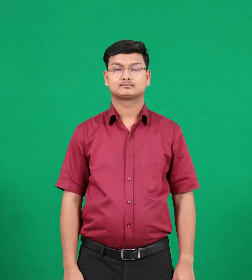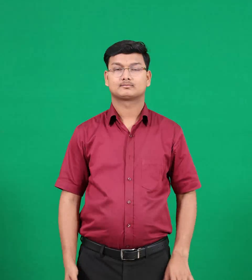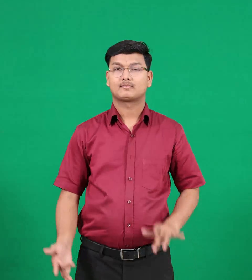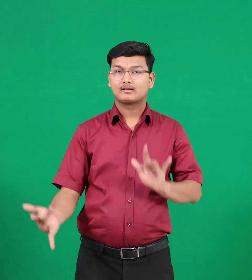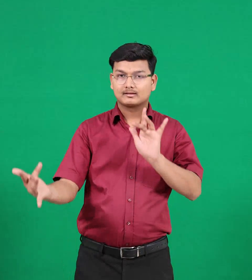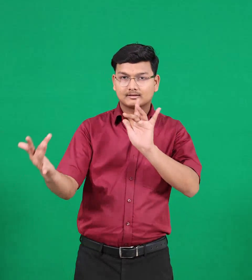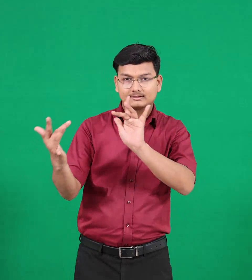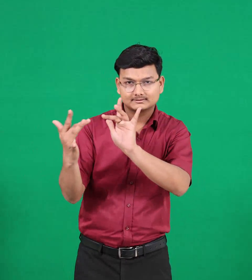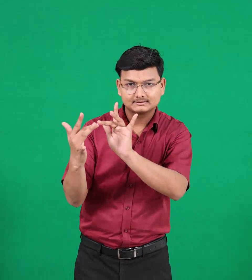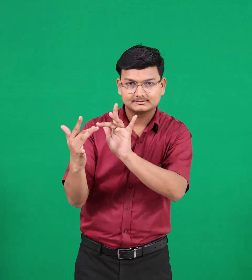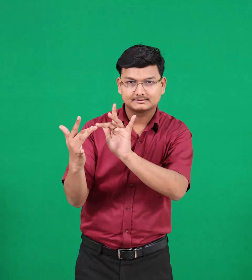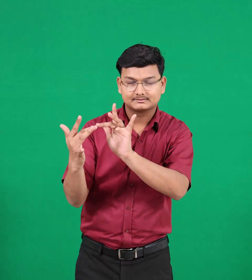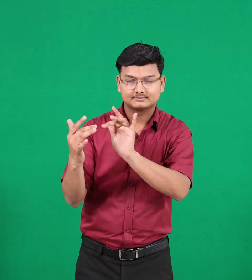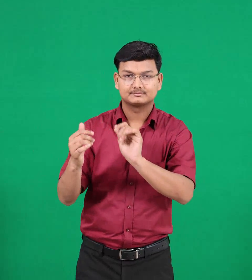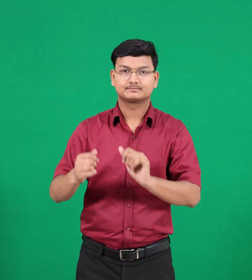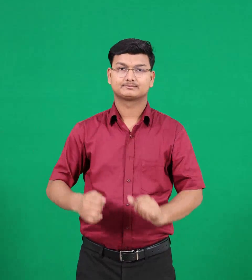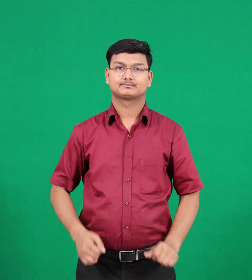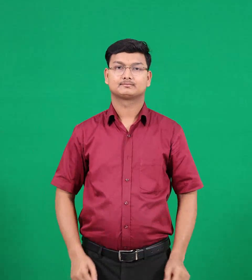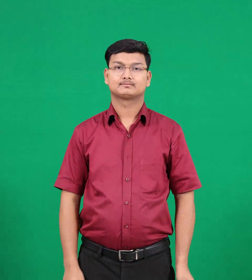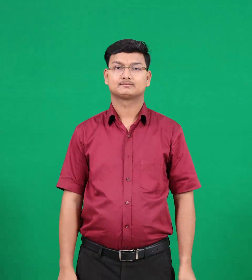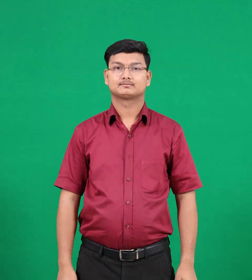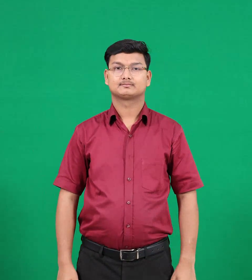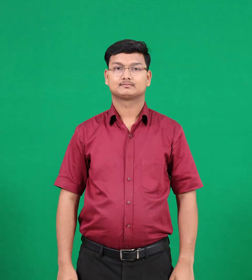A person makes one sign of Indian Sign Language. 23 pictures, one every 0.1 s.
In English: connect
